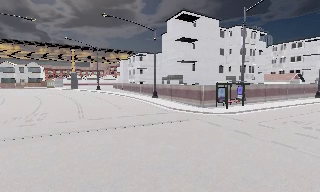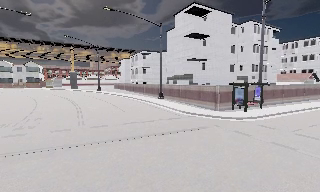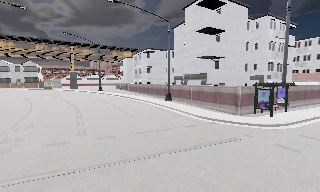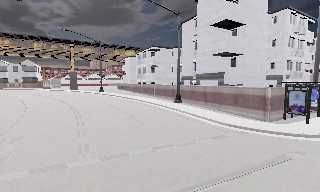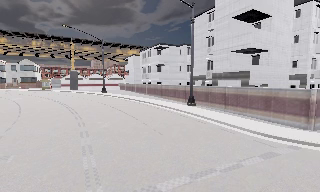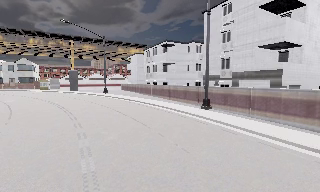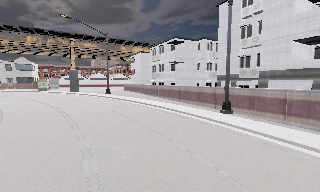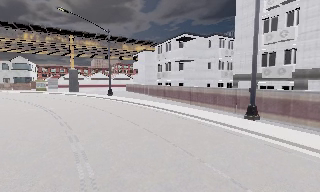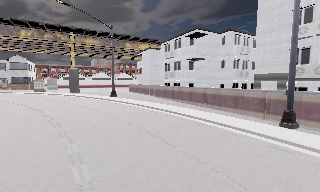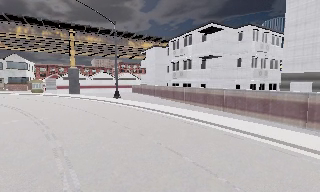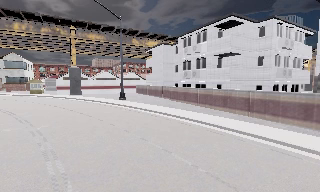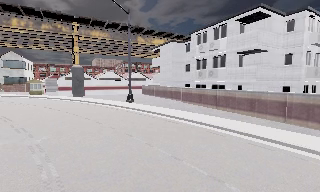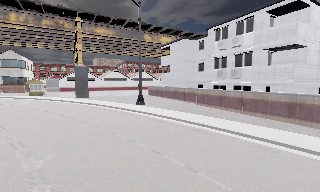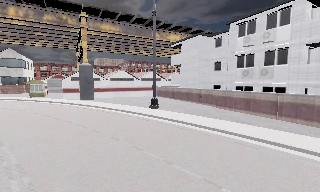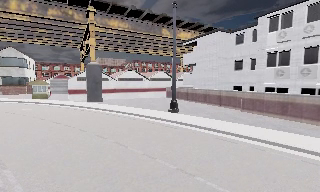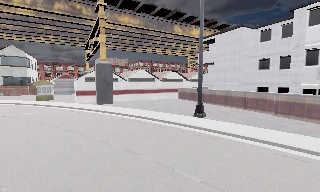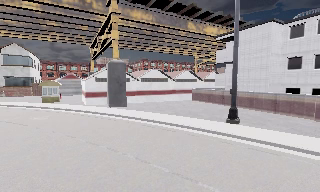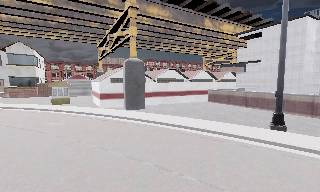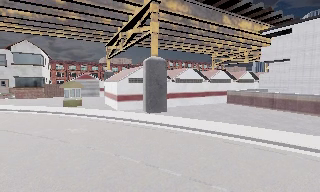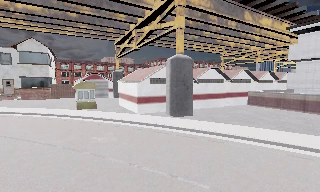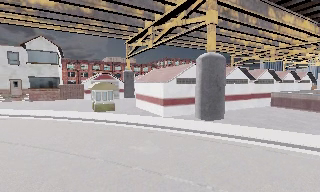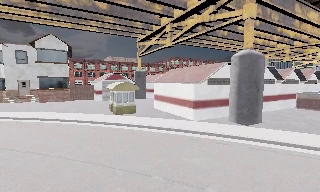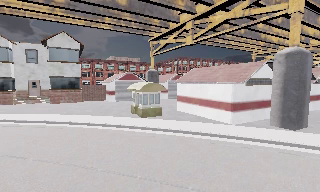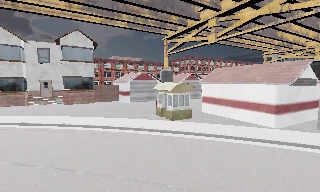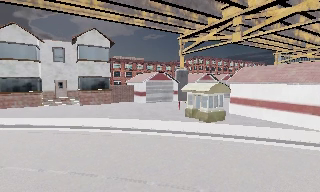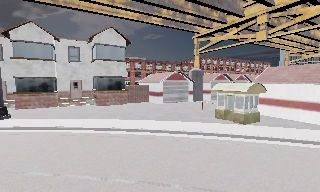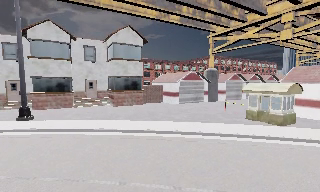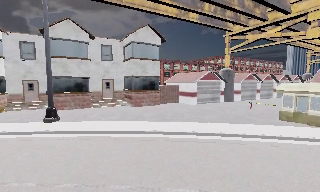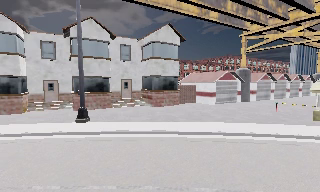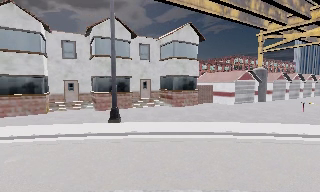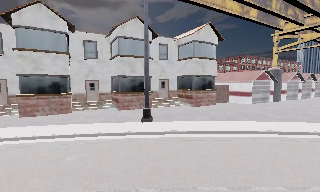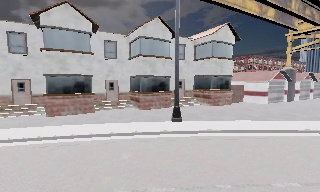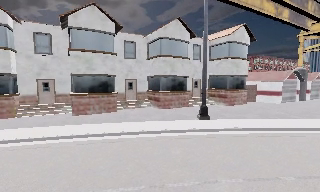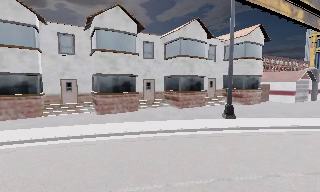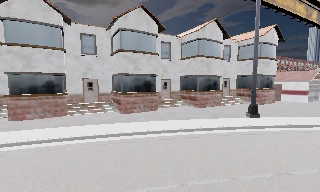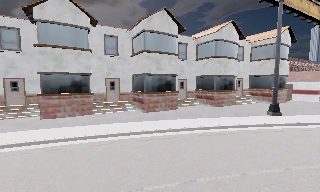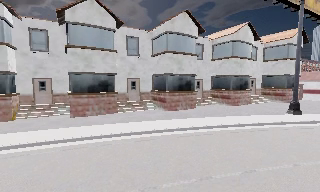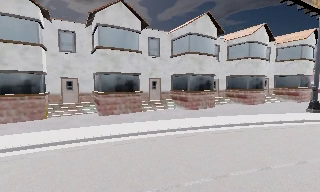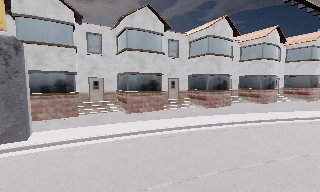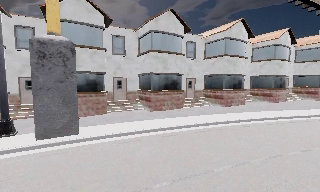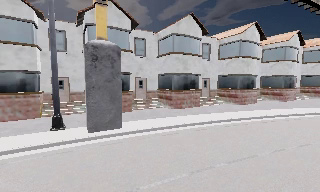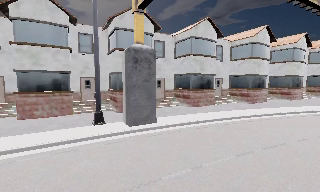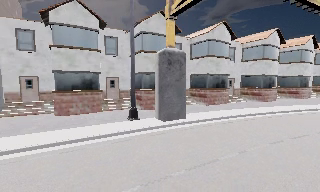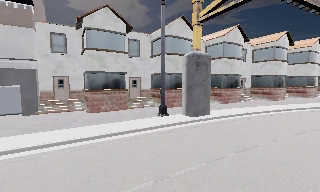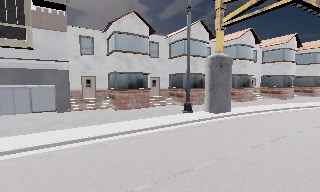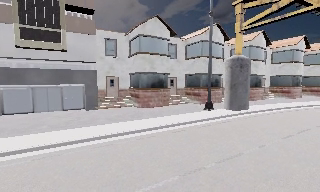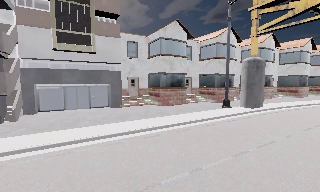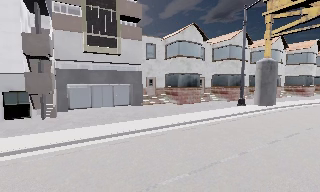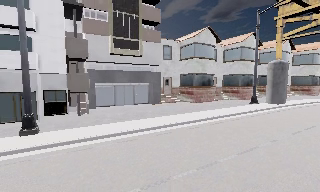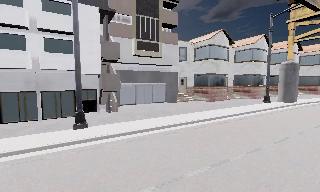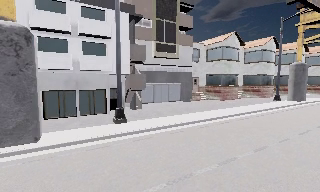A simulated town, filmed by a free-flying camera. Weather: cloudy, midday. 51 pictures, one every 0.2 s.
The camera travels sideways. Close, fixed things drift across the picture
to the right.
0.0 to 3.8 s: The camera travels forward and to its left, about 40 m, so what stands in front looms larger.
3.8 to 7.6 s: The camera travels to its left, about 40 m, so close, fixed things drift to the right.
7.6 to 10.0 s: The camera travels to its left and backward, about 30 m, so close, fixed things drift to the right.
The film runs forward here.
